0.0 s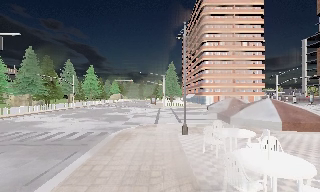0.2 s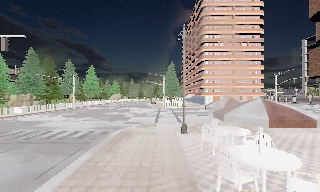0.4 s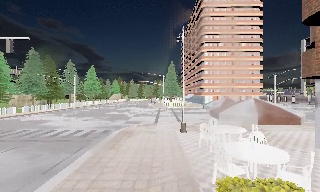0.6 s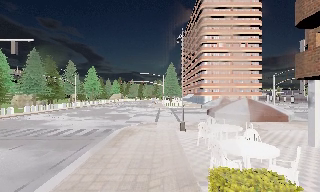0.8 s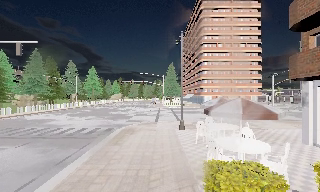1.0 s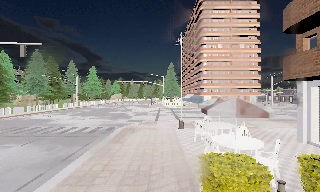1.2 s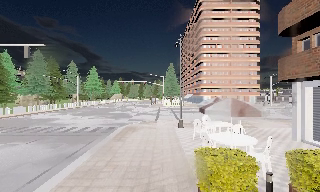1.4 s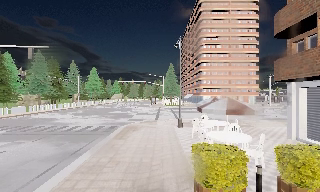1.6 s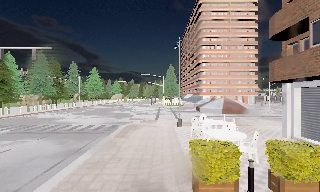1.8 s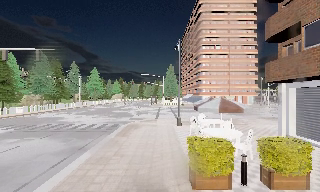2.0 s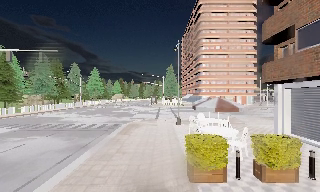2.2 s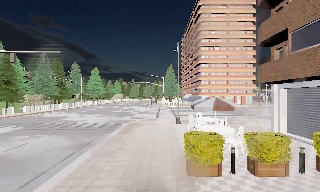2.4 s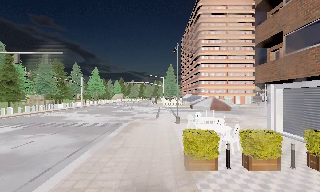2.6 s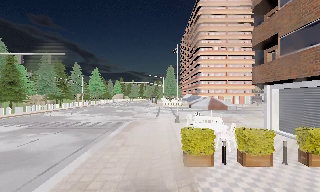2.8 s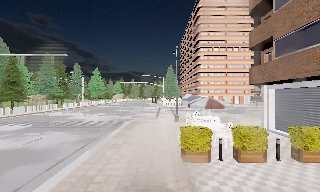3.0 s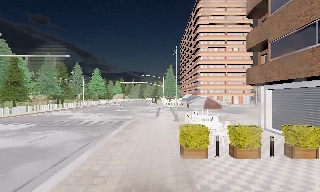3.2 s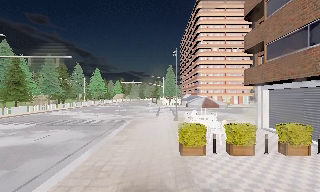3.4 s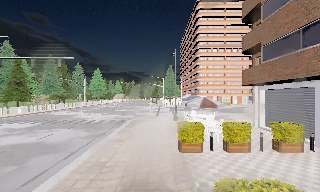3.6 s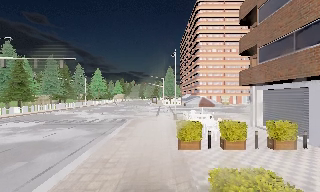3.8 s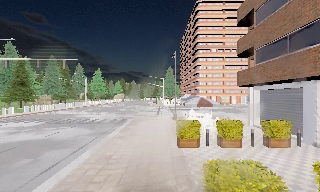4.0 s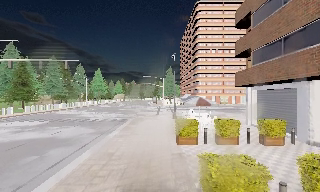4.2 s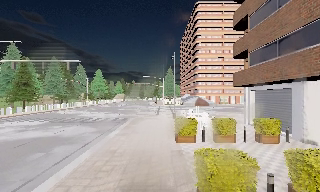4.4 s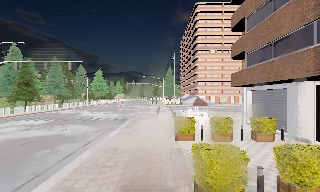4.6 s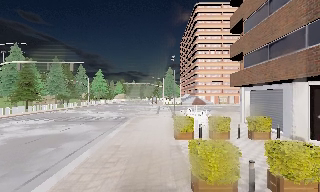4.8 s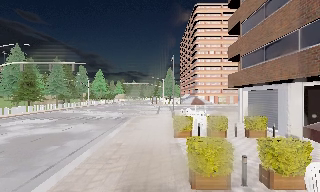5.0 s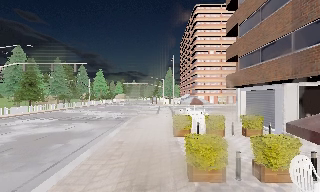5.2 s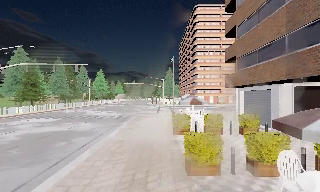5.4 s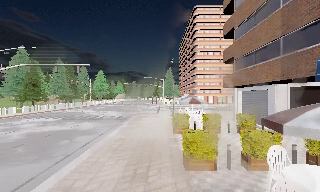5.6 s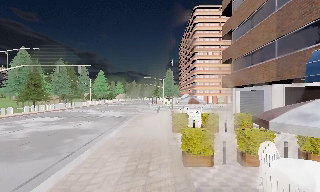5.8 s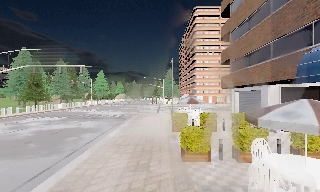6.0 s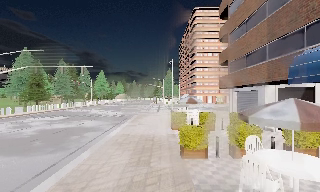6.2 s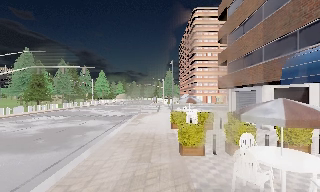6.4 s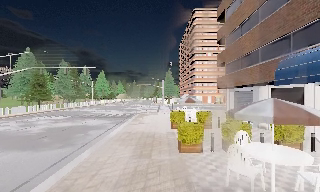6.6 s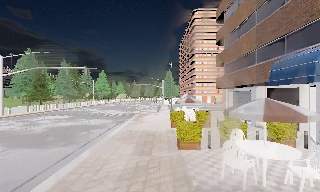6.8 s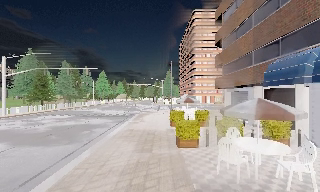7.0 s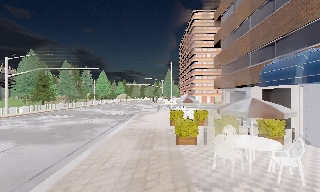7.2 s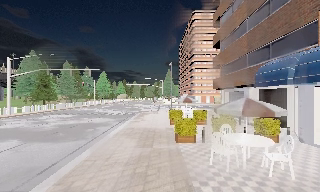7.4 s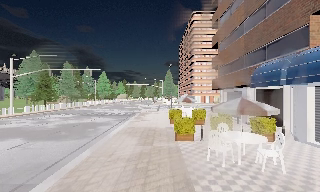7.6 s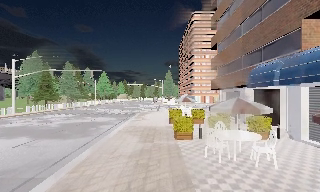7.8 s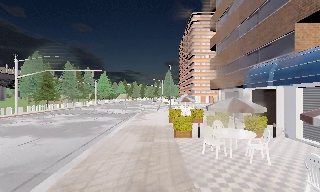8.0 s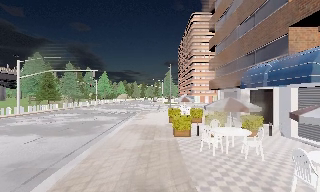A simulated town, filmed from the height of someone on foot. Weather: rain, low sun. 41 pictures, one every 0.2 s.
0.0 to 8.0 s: The camera travels backward, about 14 m, so what stands in front gets smaller.
The film runs backward here.
